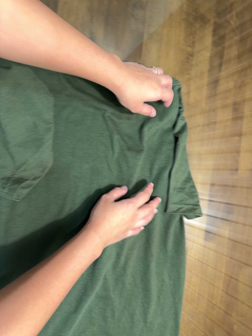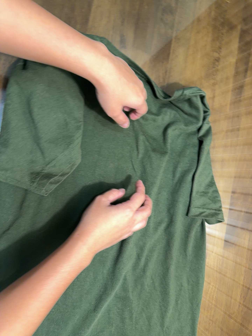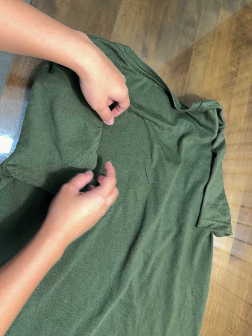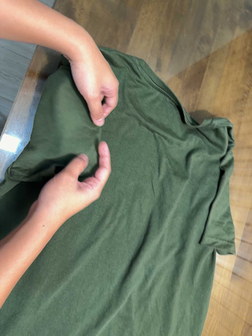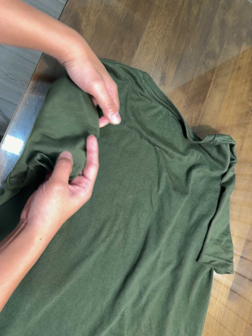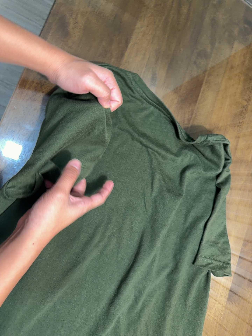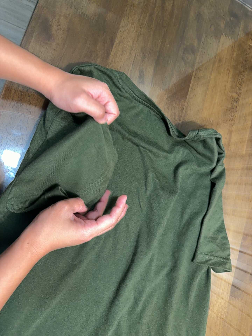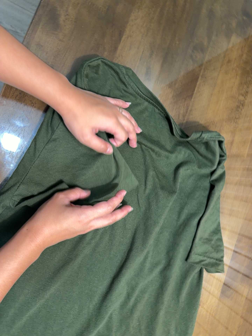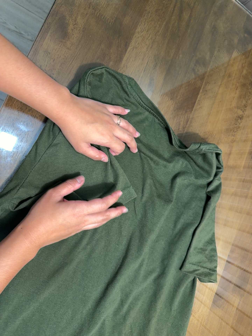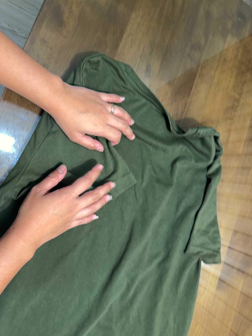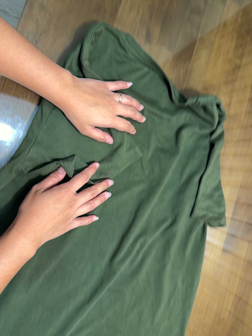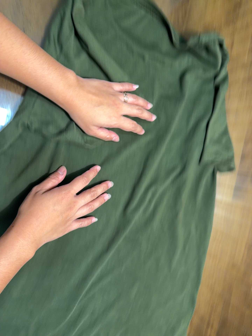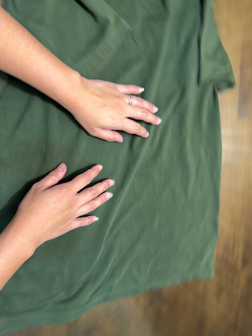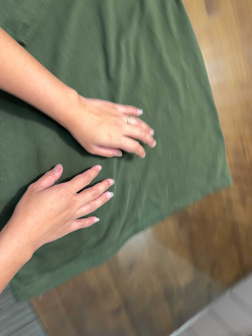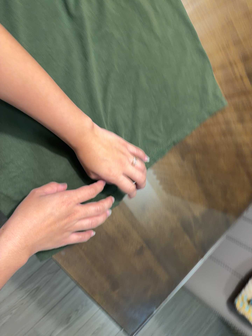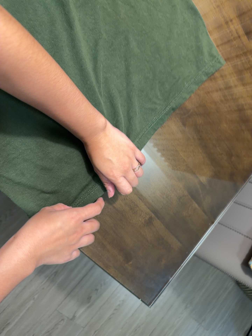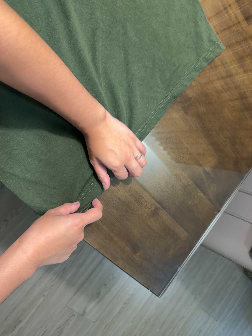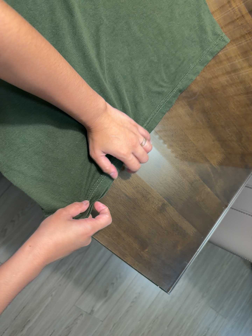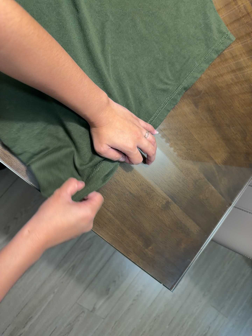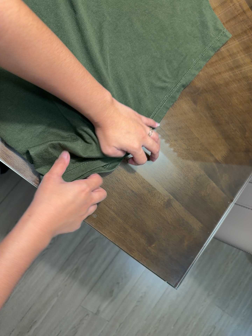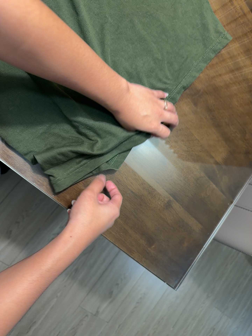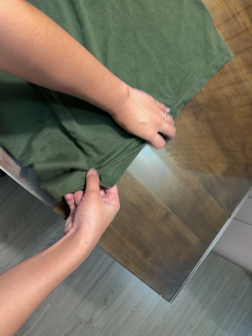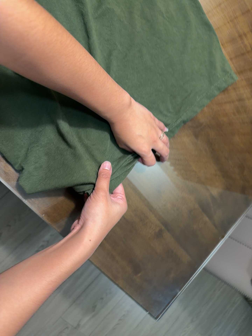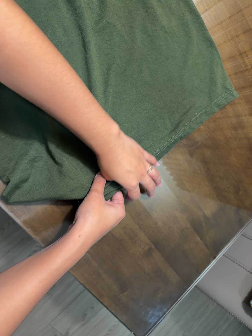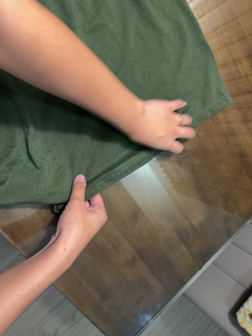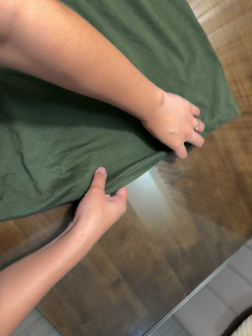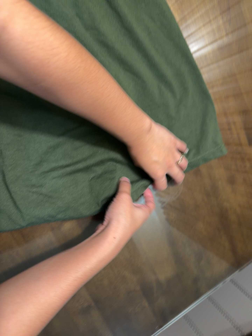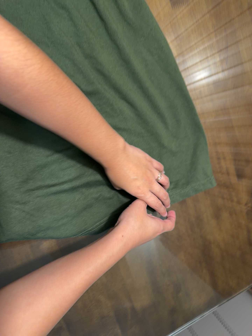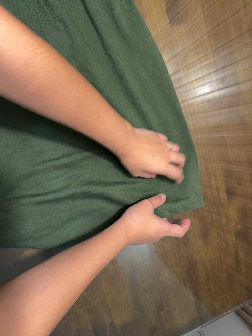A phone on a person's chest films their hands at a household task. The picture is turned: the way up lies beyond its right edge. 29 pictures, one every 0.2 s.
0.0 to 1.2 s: The camera rolls about its line of sight by about 10 degrees, and the scene rotates clockwise.
1.2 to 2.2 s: The camera travels toward the bottom of its view, about 9 cm, so close, fixed things drift upward. Its aim tips toward the bottom of its view by about 10 degrees, and the scene shifts upward.
2.2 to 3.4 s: The camera travels toward the bottom of its view, about 22 cm, so close, fixed things drift upward. Its aim tips toward the bottom of its view by about 25 degrees, and the scene shifts upward. It rolls about its line of sight by about 55 degrees, and the scene rotates counterclockwise.
3.4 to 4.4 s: The camera shifts only a little, or ends up much as it began.
4.4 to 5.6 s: The camera travels to its right and toward the top of its view, about 18 cm, so close, fixed things drift to the left. Its aim tips toward the top of its view by about 10 degrees, and the scene shifts downward. It rolls about its line of sight by about 25 degrees, and the scene rotates clockwise.
The film runs backward here.
